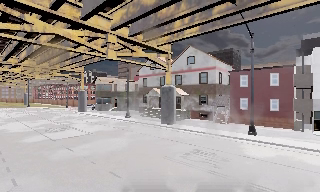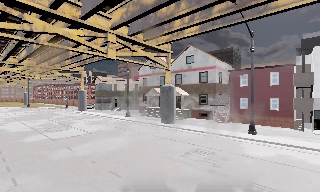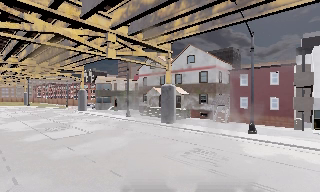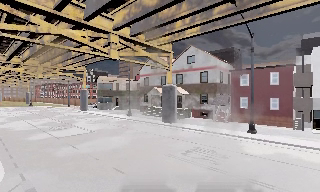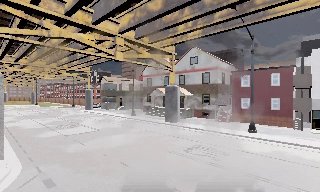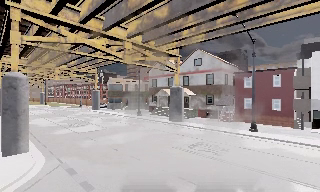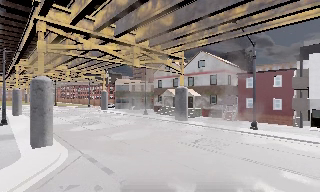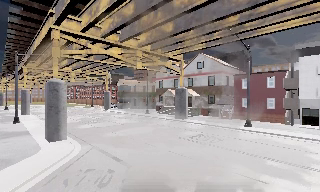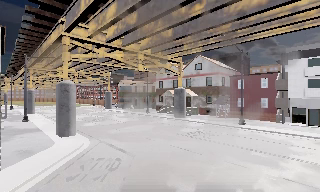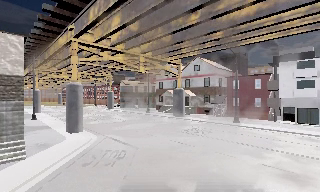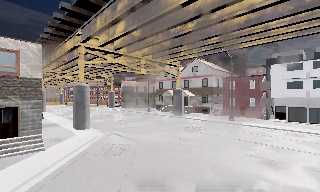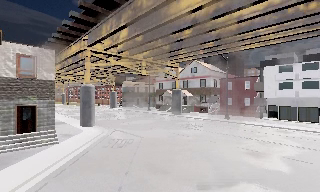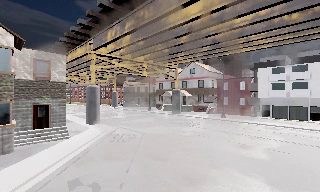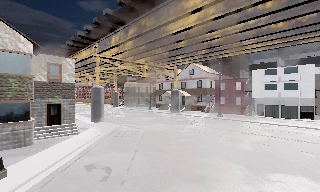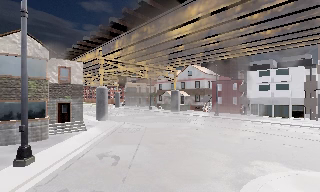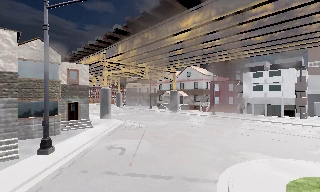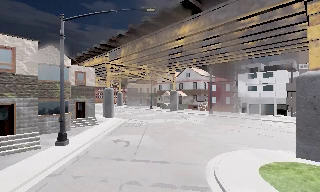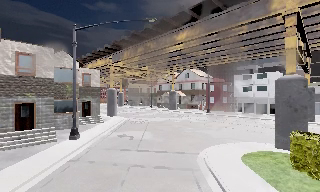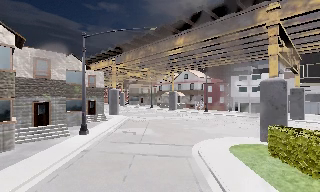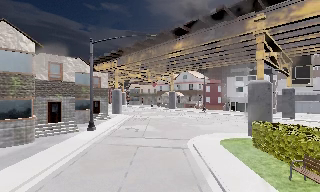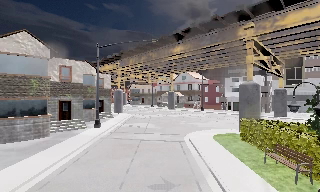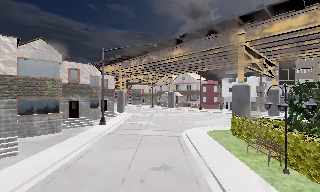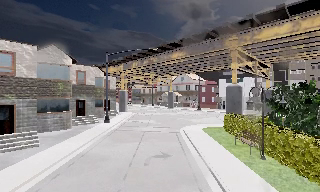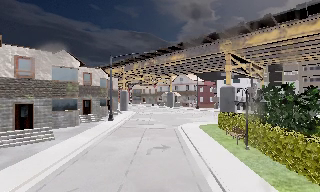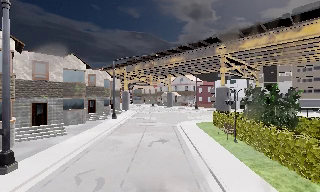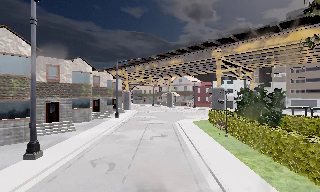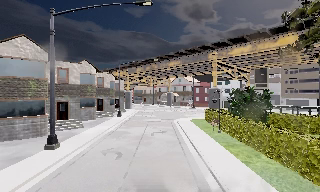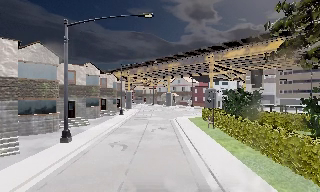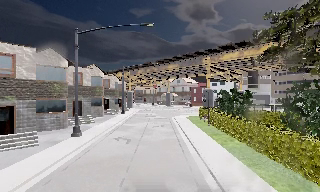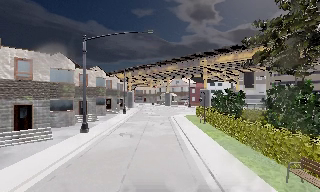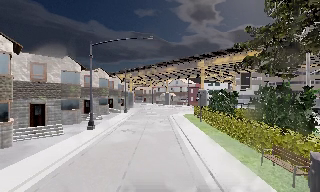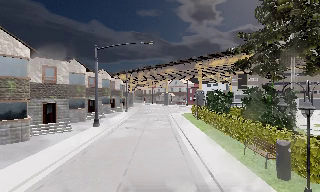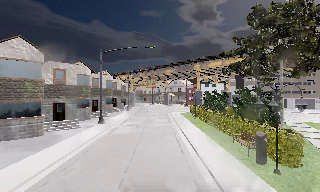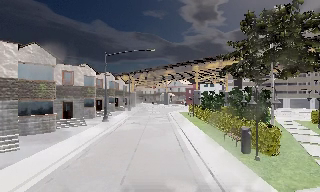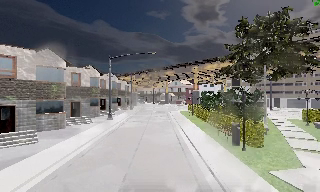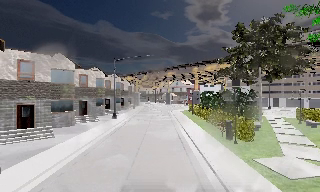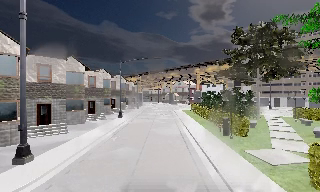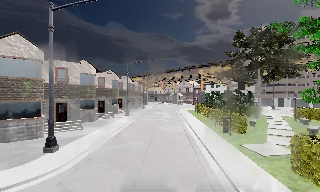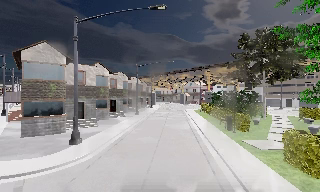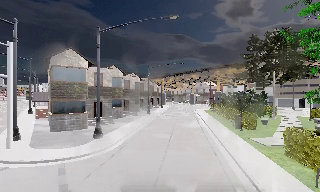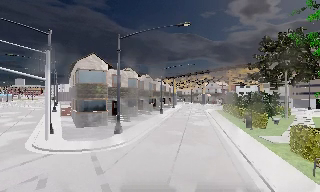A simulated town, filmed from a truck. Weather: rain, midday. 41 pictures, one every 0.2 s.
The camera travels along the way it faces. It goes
backward.
0.0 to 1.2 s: The camera travels backward, about 3.5 m, so what stands in front gets smaller. It gains speed.
1.2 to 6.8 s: The camera travels backward, about 50 m, so what stands in front gets smaller.
6.8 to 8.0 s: The camera swings to its left by about 15 degrees, and the scene slides to the right. It travels backward, about 10 m, so what stands in front gets smaller.
The film runs backward here.
